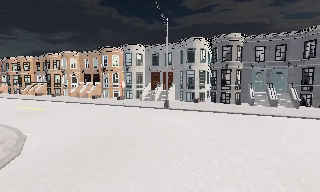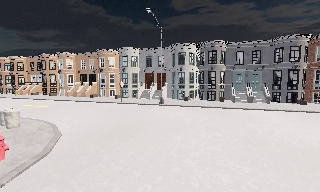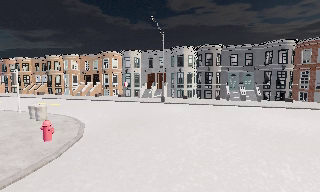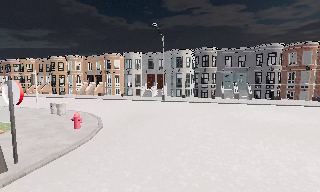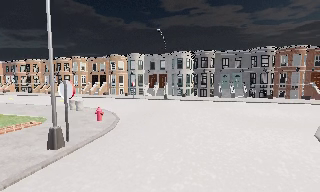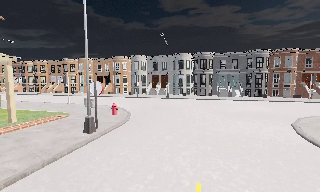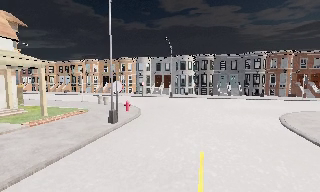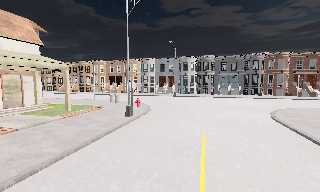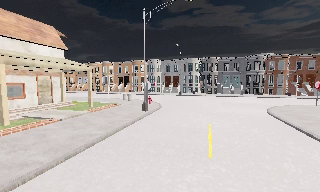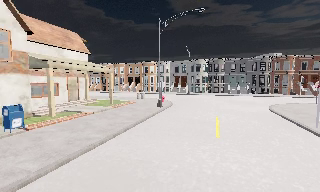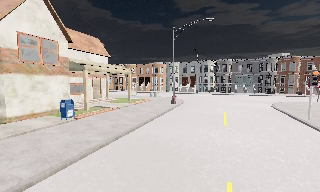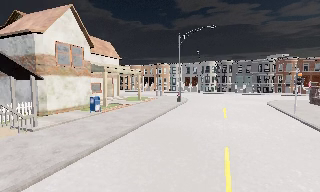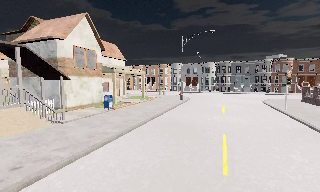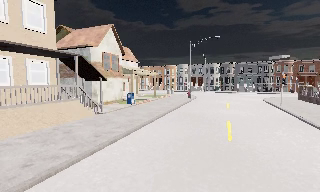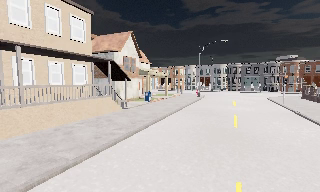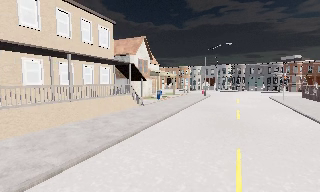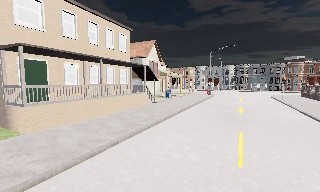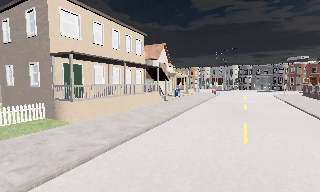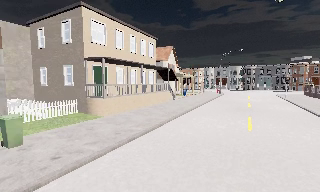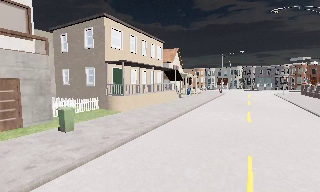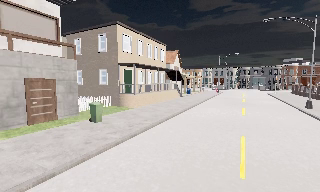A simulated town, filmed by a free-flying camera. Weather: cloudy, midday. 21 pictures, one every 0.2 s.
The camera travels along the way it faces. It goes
backward.
0.0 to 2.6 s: The camera travels backward, about 25 m, so what stands in front gets smaller.
2.6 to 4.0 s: The camera travels backward and to its left, about 14 m, so what stands in front gets smaller.
The film runs forward here.
